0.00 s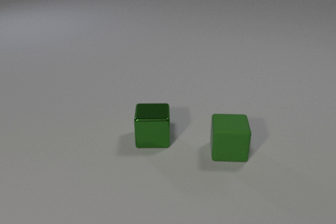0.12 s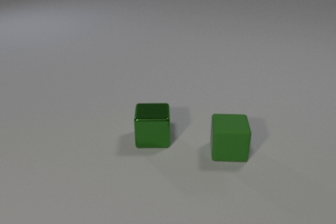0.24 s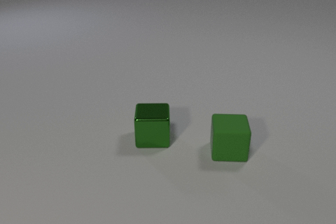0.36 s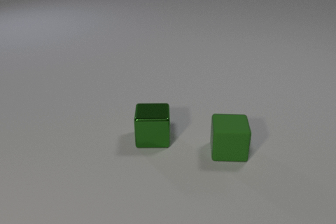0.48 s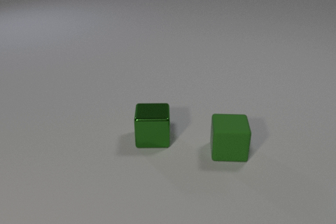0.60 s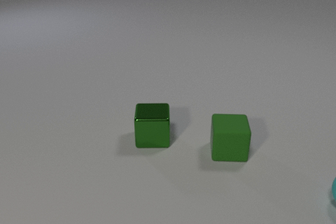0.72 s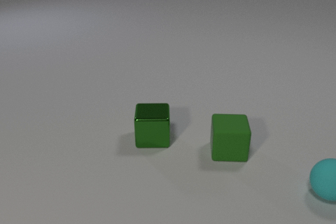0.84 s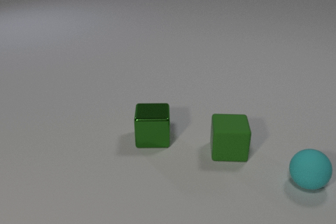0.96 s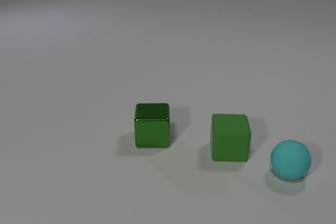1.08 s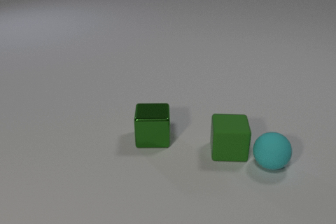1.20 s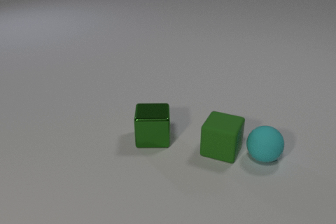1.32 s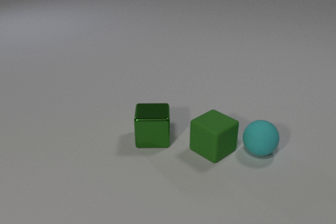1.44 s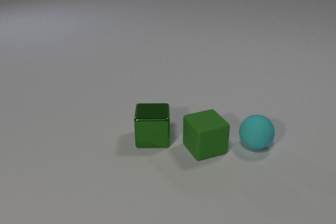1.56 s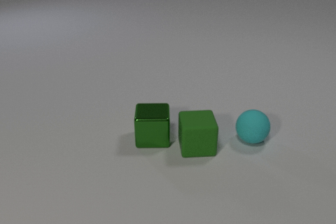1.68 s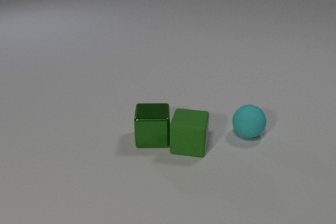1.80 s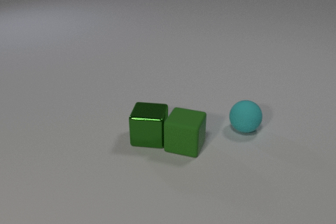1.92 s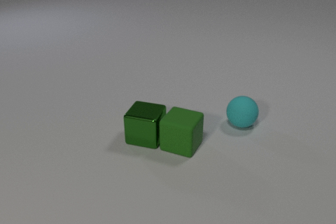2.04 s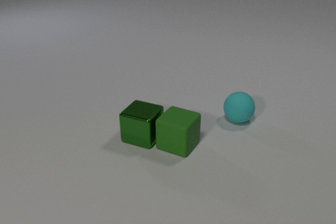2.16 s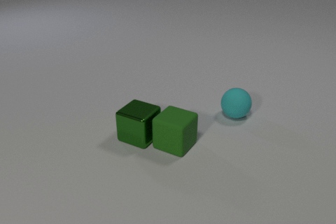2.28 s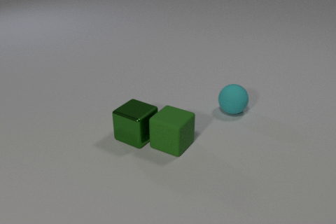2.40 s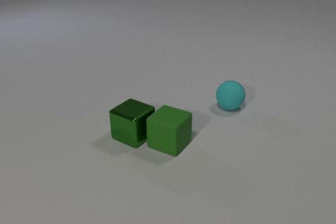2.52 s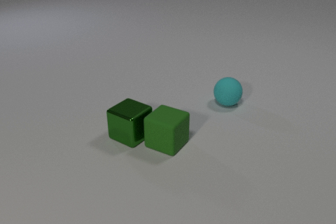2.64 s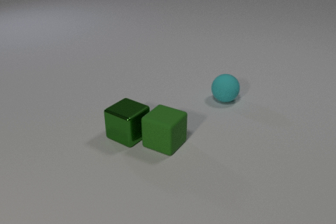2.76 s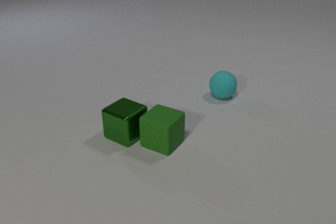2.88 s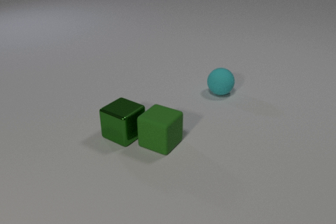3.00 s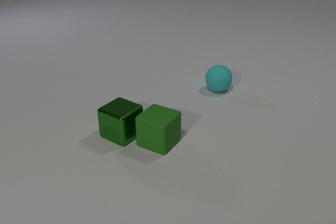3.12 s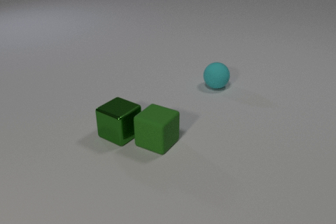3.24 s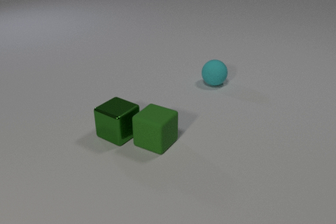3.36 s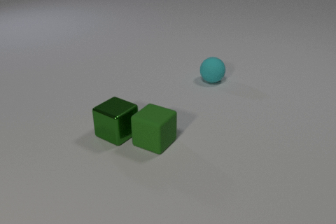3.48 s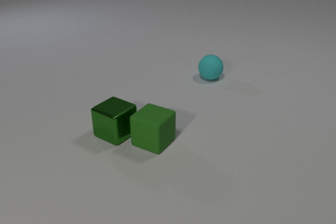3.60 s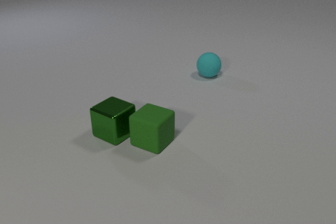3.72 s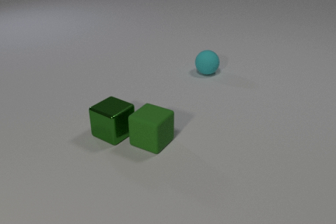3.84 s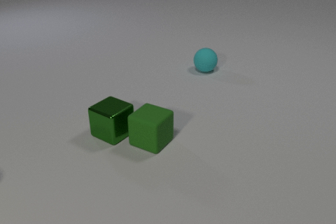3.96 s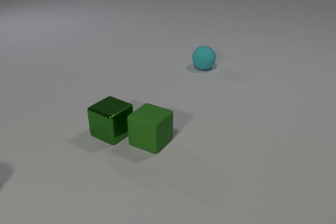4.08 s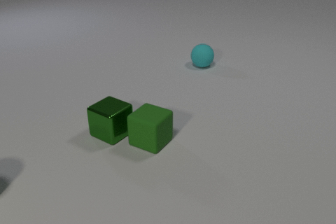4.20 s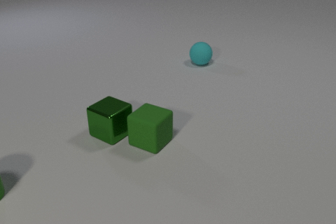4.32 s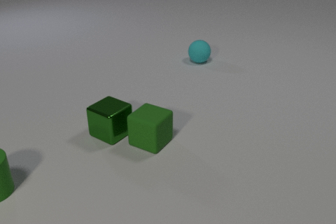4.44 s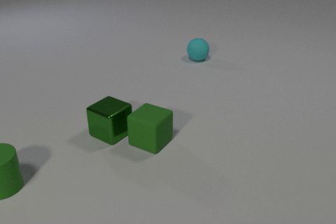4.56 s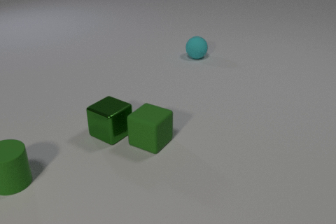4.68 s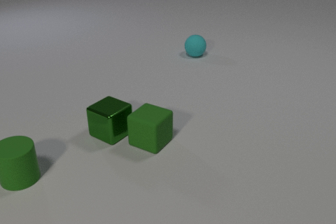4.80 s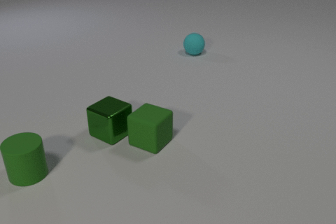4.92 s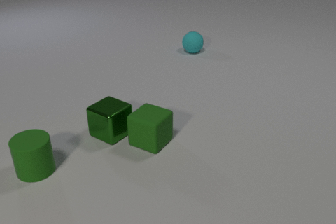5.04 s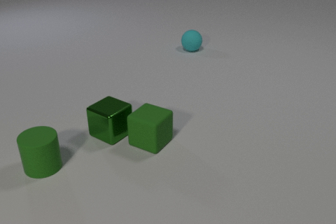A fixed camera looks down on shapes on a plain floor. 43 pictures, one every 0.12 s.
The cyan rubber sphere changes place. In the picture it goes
away from the camera.
The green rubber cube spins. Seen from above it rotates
clockwise.
0.00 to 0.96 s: The cyan rubber sphere comes in at the right edge, rolls to the left and away from the camera.
0.96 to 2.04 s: The cyan rubber sphere rolls away from the camera and to the left. The green rubber cube slides to the left, spins so that its near face slides to the left, clockwise seen from above. The green metal cube slides to the left, spins clockwise seen from above by about 30 degrees, its near face sliding to the left. The cyan rubber sphere and the green rubber cube collide. The green rubber cube and the green metal cube collide.
2.04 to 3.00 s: The cyan rubber sphere rolls away from the camera. The green rubber cube slides to the left. The green metal cube slides to the left.
3.00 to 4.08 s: The cyan rubber sphere rolls away from the camera. The green rubber cube slides to the left. The green metal cube slides to the left.
4.08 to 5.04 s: The cyan rubber sphere rolls away from the camera. The green rubber cylinder comes in at the left edge, slides to the right and away from the camera.
How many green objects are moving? 3.
How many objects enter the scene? 2.
What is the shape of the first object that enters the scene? sphere.
